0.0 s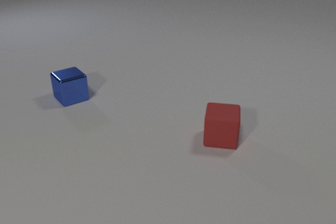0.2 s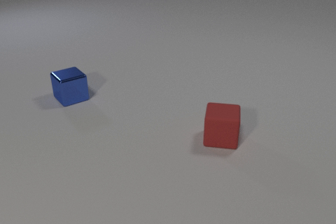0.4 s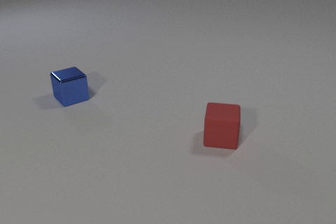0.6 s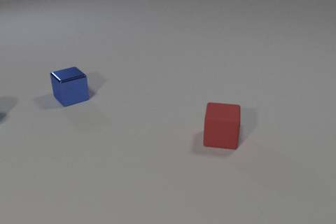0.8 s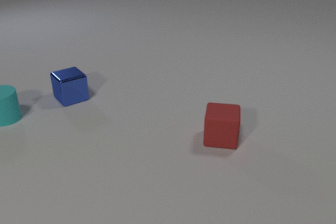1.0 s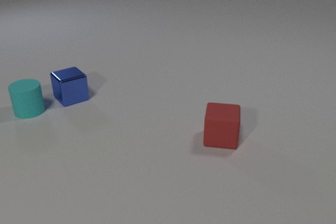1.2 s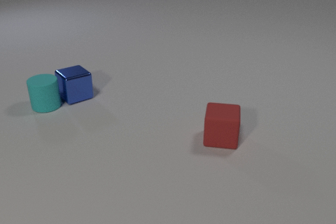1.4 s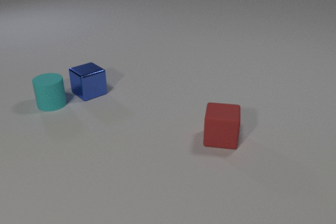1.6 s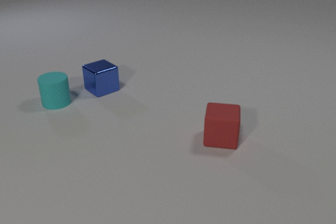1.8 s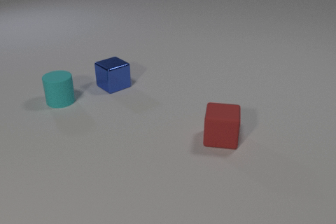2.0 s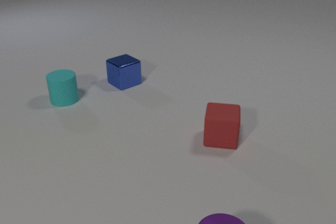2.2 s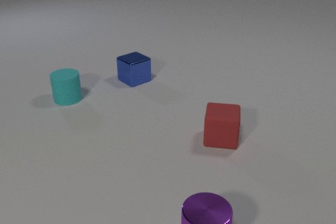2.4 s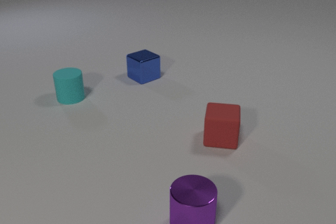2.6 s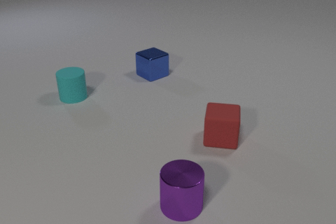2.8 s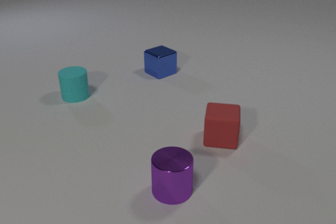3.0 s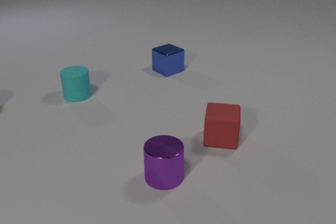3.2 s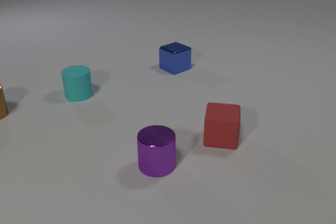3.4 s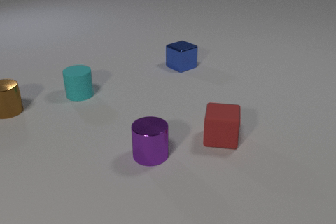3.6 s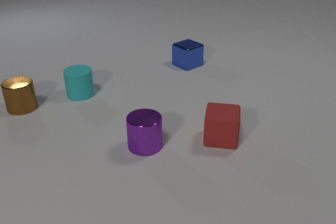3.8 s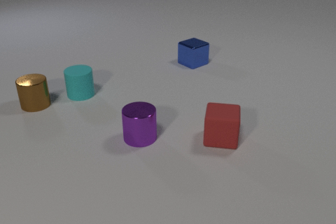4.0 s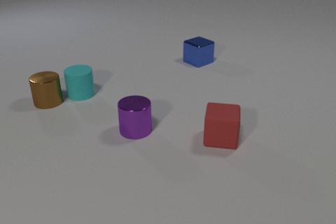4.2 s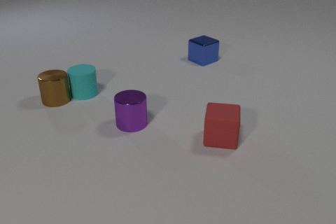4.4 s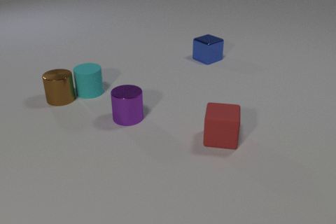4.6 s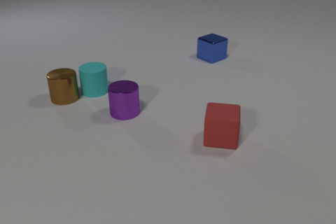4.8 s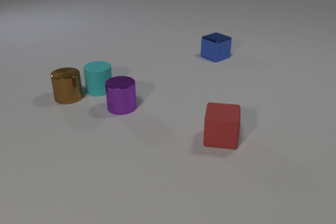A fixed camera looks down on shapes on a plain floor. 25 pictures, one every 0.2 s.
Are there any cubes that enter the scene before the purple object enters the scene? no.
How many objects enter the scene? 3.
What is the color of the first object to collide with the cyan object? blue.
0.0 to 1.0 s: The cyan rubber cylinder comes in at the left edge, slides to the right.
1.0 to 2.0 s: The cyan rubber cylinder slides to the right. The blue metal cube slides to the right and away from the camera. The purple metal cylinder comes in at the bottom edge, slides away from the camera. The cyan rubber cylinder and the blue metal cube collide.
2.0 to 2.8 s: The cyan rubber cylinder slides to the right. The blue metal cube slides to the right and away from the camera. The purple metal cylinder slides away from the camera and to the left.
2.8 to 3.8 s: The blue metal cube slides to the right and away from the camera. The brown metal cylinder comes in at the left edge, slides to the right. The purple metal cylinder slides away from the camera.
3.8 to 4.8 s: The cyan rubber cylinder slides to the right. The blue metal cube slides to the right and away from the camera. The brown metal cylinder slides to the right. The purple metal cylinder slides away from the camera. The cyan rubber cylinder and the brown metal cylinder collide.
